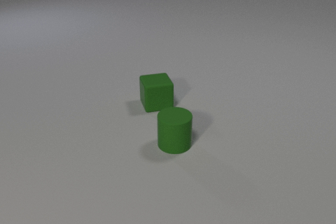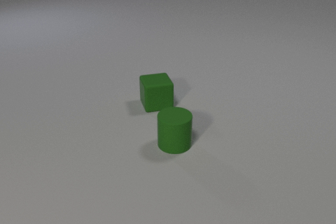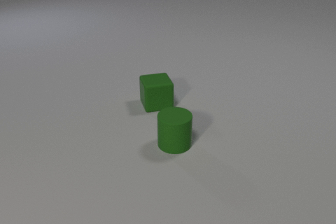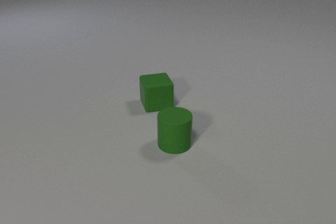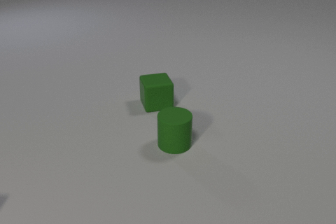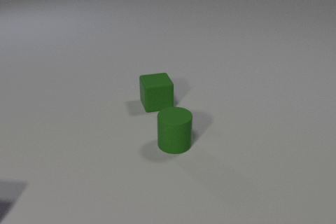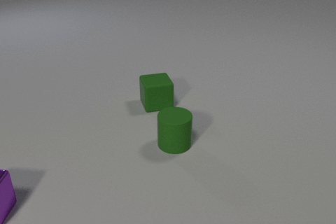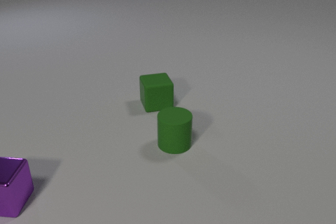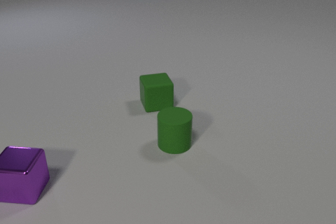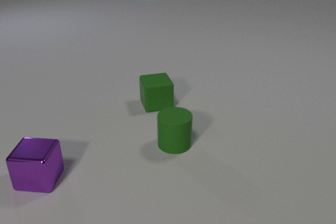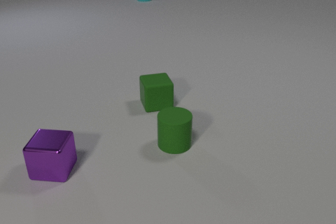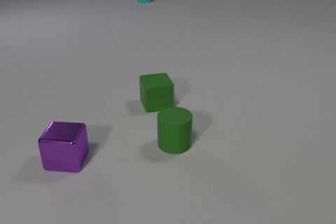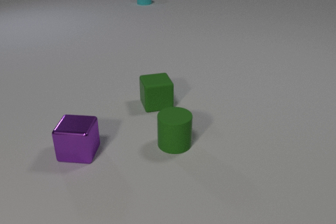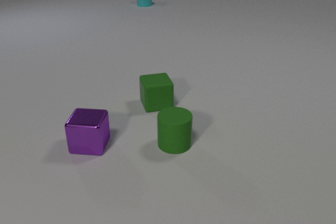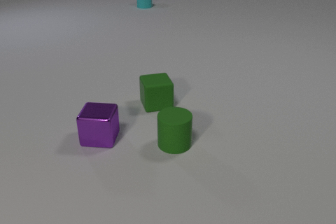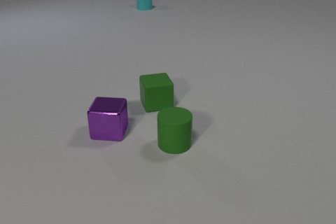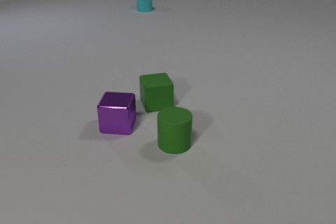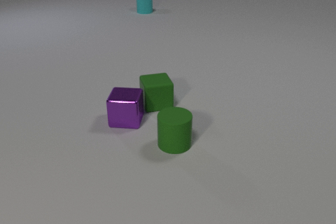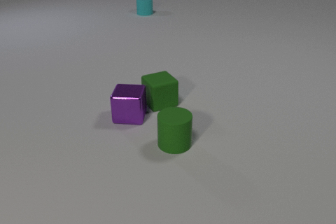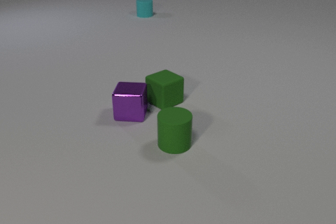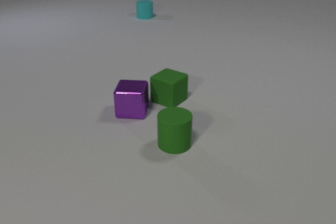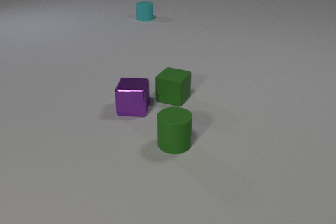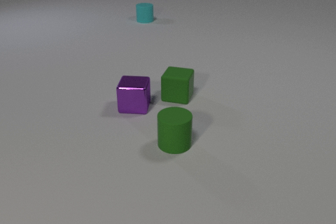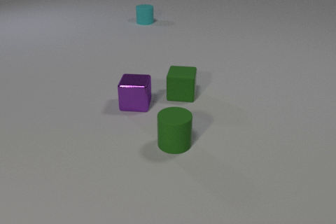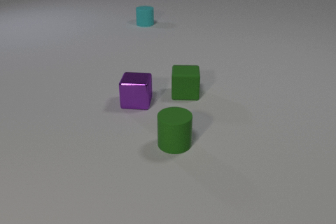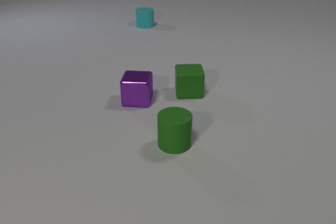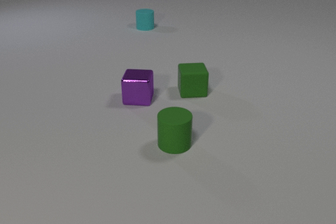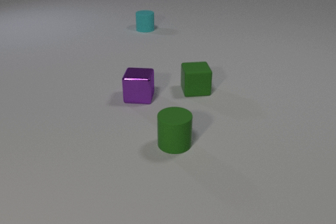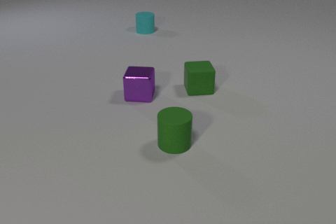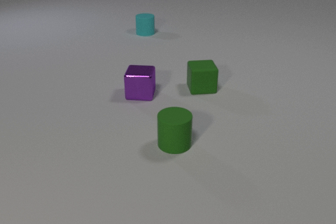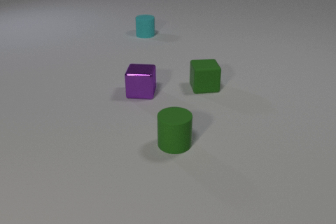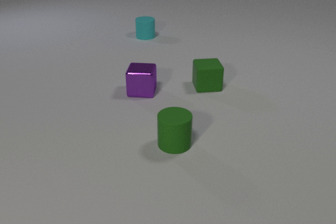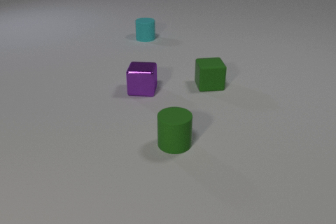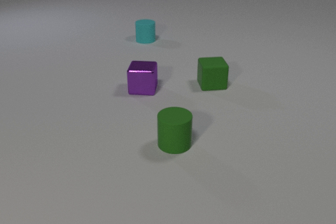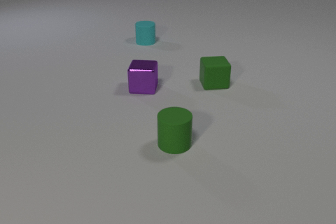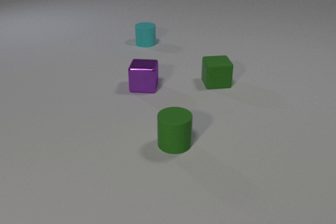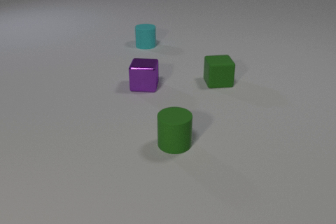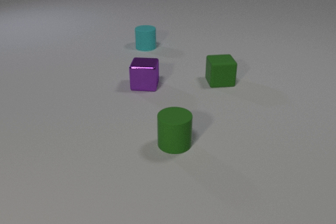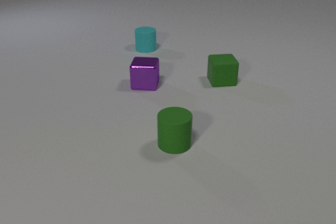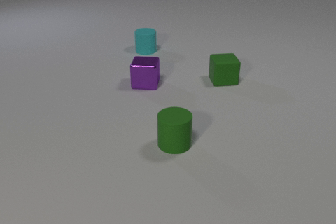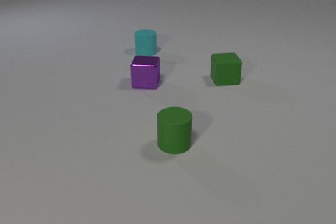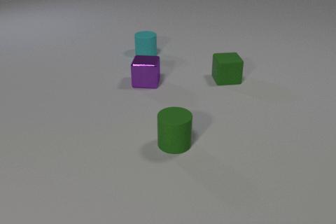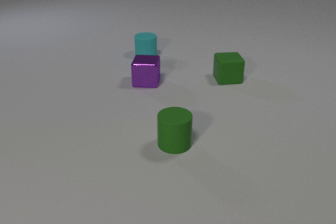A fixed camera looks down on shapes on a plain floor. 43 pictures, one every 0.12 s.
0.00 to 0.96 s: The purple metal cube comes in at the left edge, slides to the right and away from the camera.
0.96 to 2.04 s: The purple metal cube slides to the right and away from the camera. The cyan rubber cylinder slides toward the camera.
2.04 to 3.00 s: The purple metal cube slides away from the camera. The green rubber cube slides to the right and away from the camera, spins counterclockwise seen from above by about 75 degrees, its near face sliding to the right. The cyan rubber cylinder slides toward the camera. The purple metal cube and the green rubber cube collide.
3.00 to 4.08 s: The purple metal cube slides away from the camera. The green rubber cube slides to the right and away from the camera. The cyan rubber cylinder slides toward the camera.
4.08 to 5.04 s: The purple metal cube slides away from the camera. The green rubber cube slides to the right and away from the camera. The cyan rubber cylinder slides toward the camera.
How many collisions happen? 1.
How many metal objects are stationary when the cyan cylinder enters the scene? 0.
What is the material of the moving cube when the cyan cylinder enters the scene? metal.
